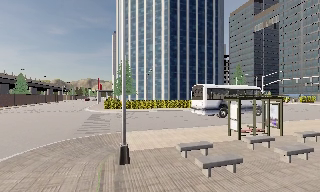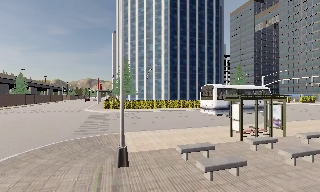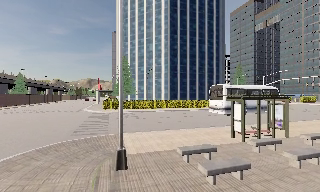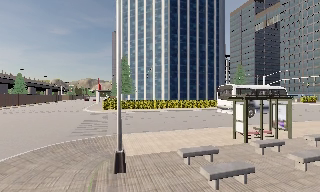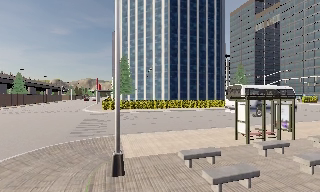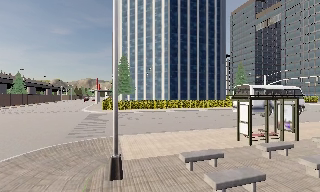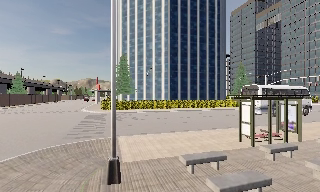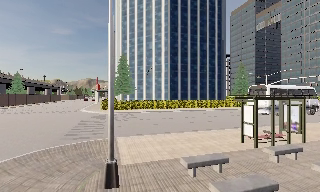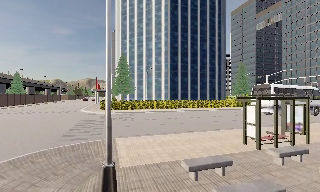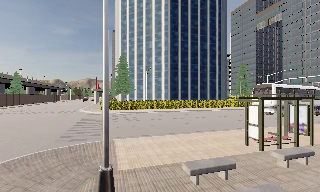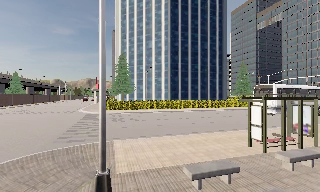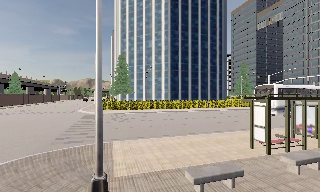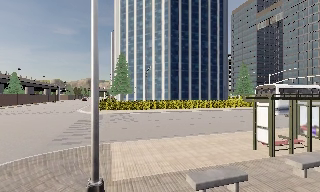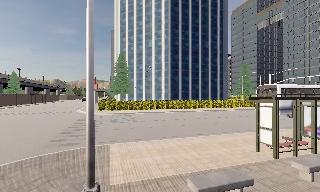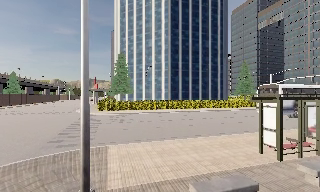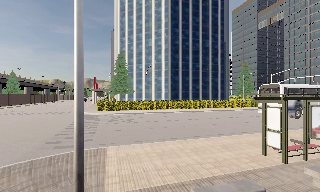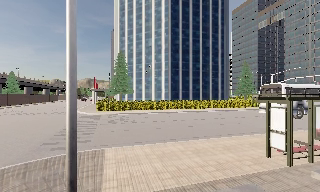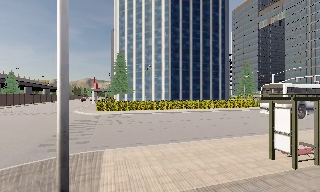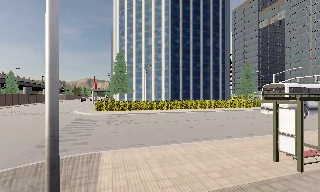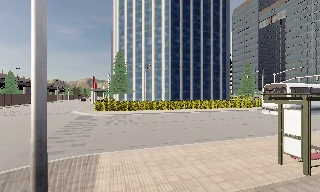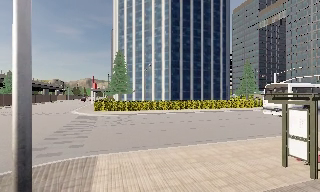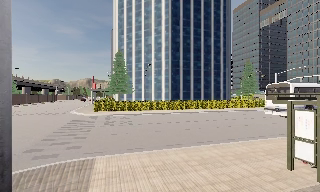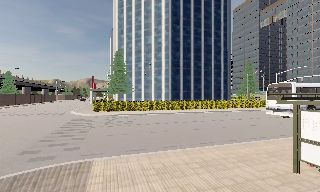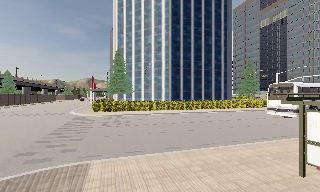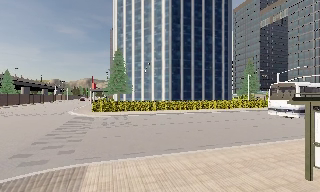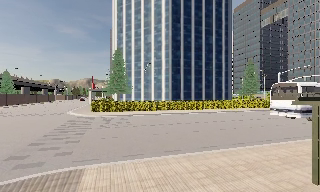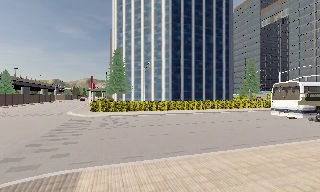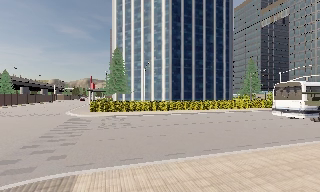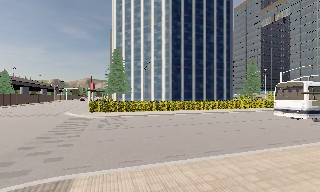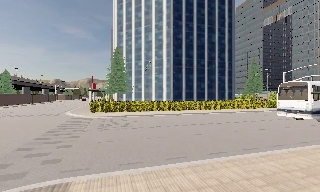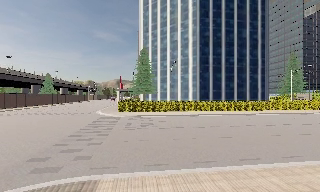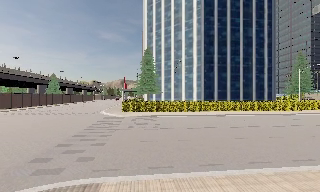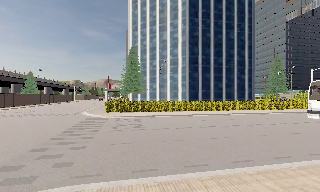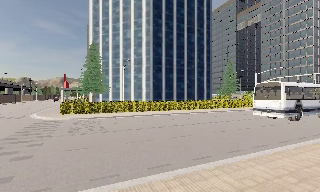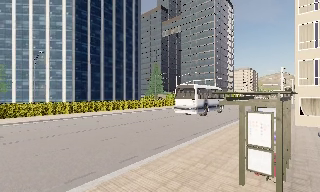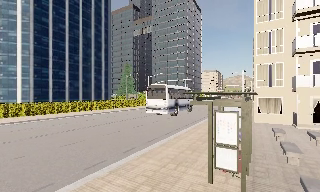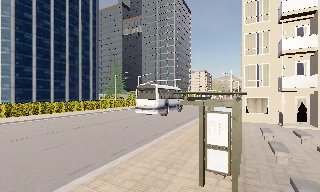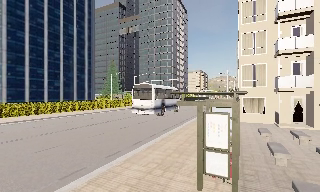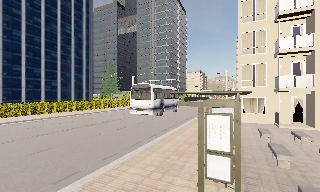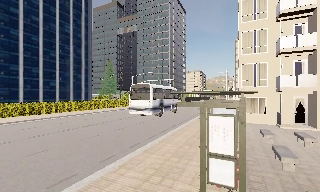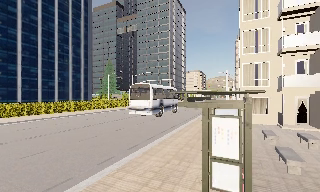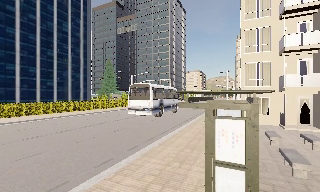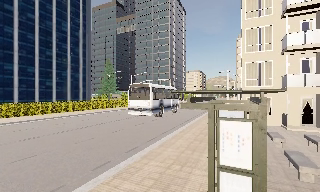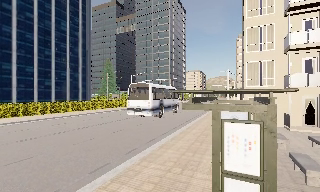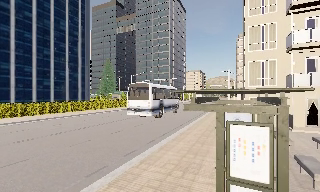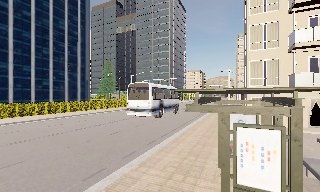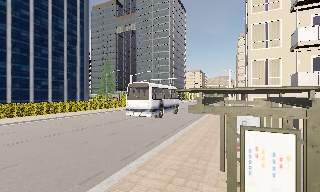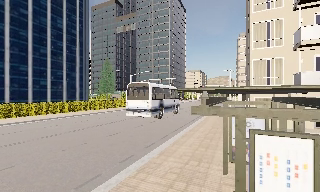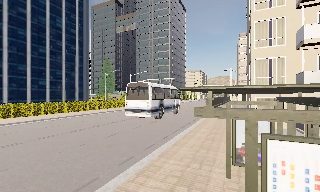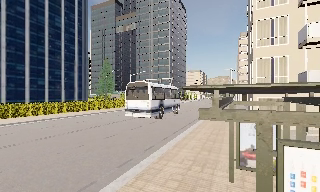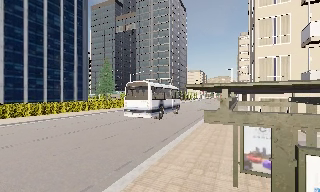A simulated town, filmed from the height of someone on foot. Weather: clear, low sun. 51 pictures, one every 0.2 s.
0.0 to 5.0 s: The camera travels forward, about 6 m, so what stands in front looms larger.
5.0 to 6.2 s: The camera pans to its left, which is counterclockwise from overhead, by about 10 degrees. It travels forward, about 1.5 m, so what stands in front looms larger.
6.2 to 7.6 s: The camera pans to its right, which is clockwise from overhead, by about 60 degrees. It travels forward, about 1.5 m.
7.6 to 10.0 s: The camera travels forward, about 3 m, so what stands in front looms larger.
The film runs forward here.
